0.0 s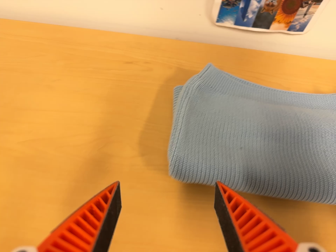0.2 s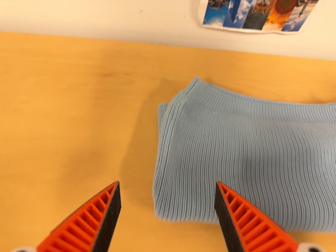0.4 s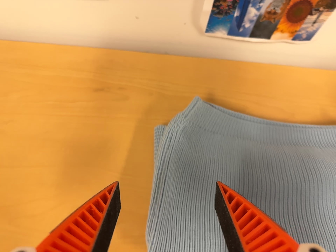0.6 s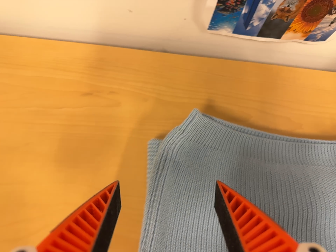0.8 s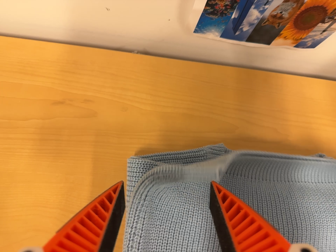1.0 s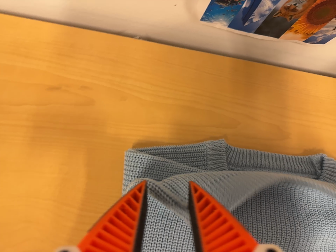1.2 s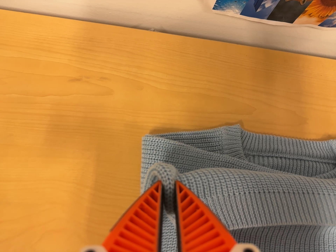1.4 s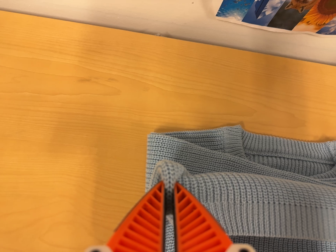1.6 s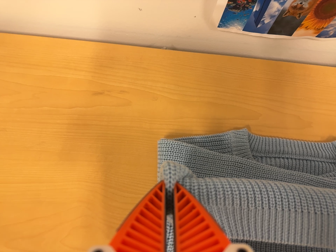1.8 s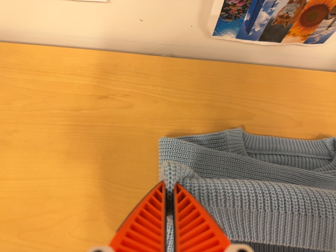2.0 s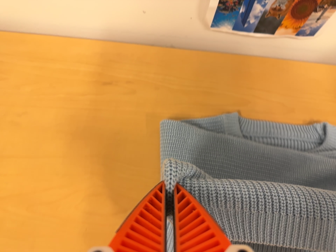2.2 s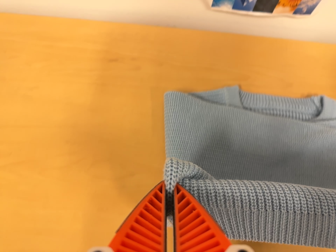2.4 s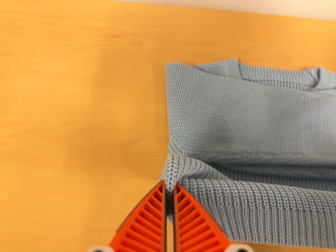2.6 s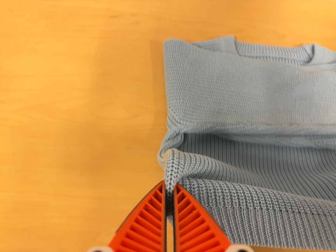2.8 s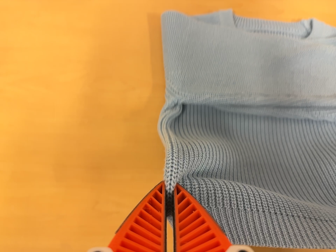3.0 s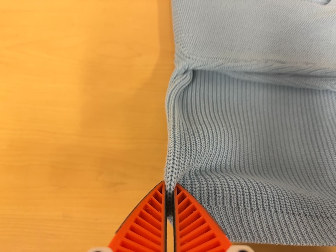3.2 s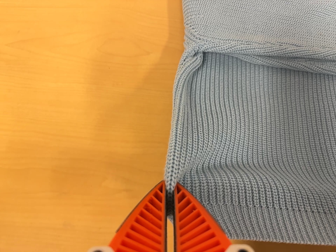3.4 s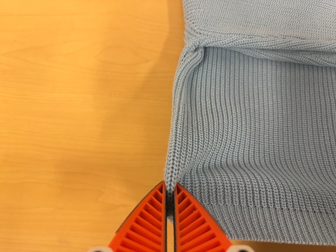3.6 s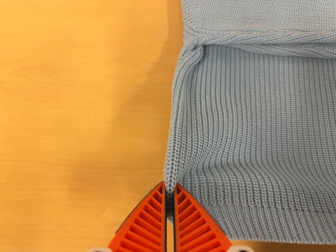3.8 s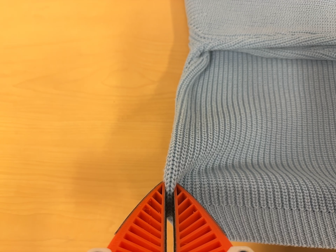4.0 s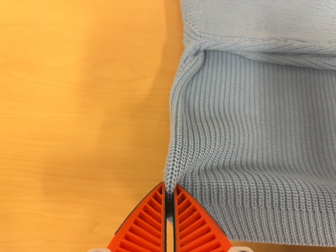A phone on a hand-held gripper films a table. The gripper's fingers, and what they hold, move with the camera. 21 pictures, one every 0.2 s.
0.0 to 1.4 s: The camera travels toward the top of its view and forward, about 22 cm. Its aim tips toward the bottom of its view by about 15 degrees.
1.4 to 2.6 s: The camera travels toward the bottom of its view and backward, about 22 cm, so close, fixed things drift upward.
2.6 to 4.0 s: The camera travels forward, about 7 cm, so what stands in front looms larger.
The film runs backward here.
